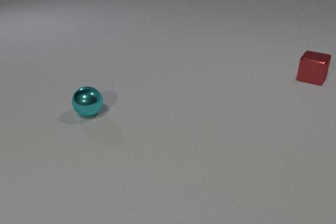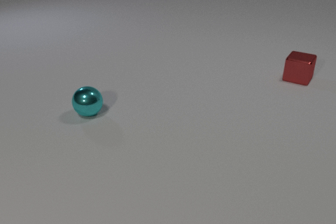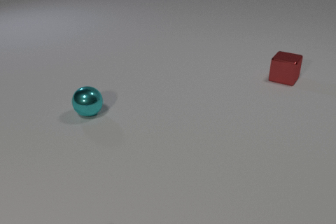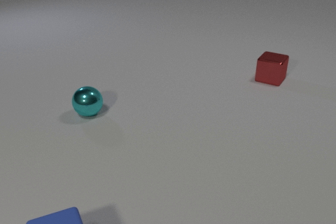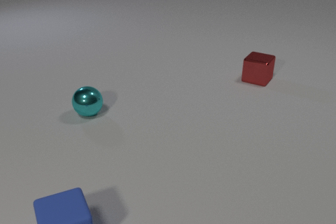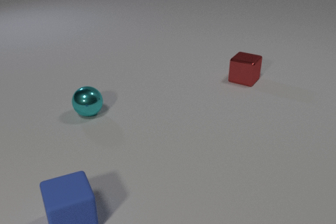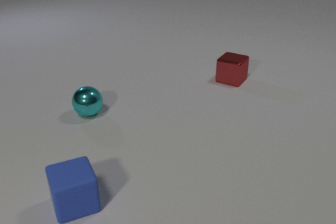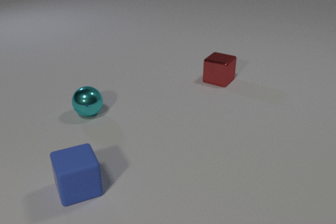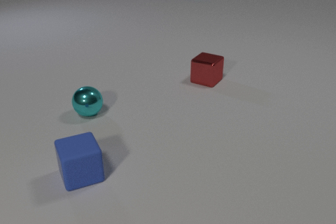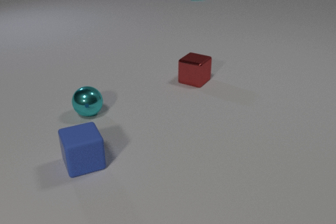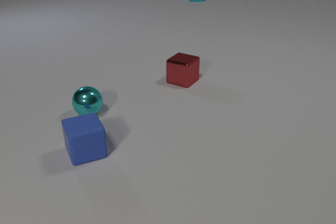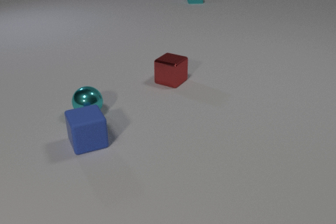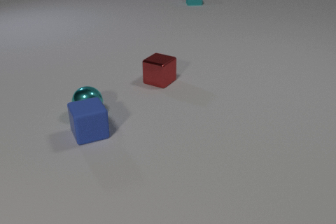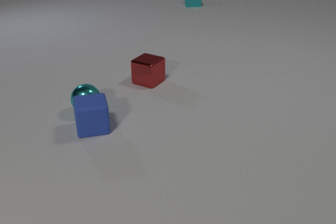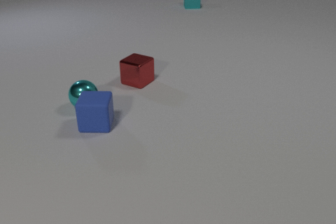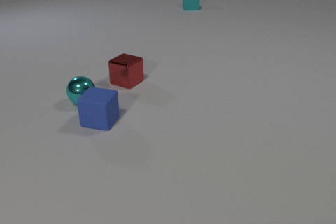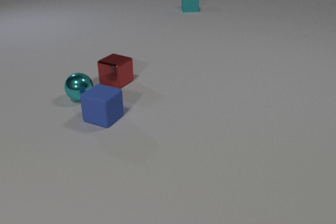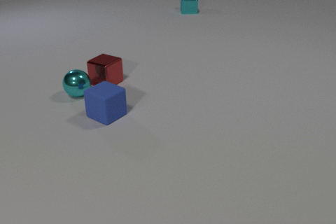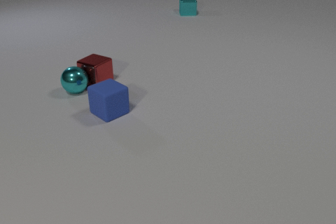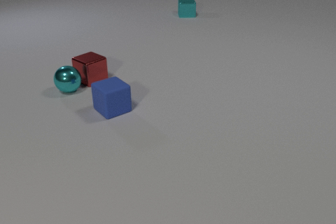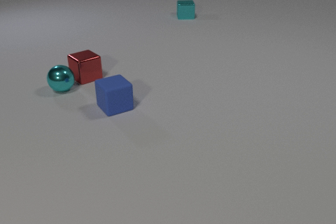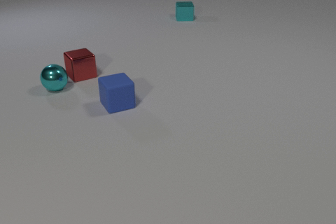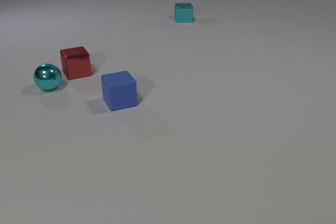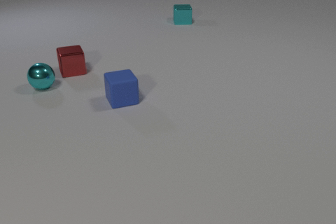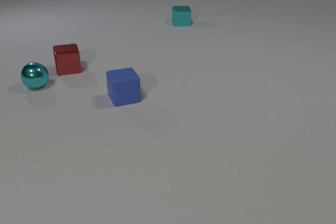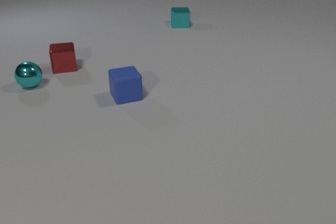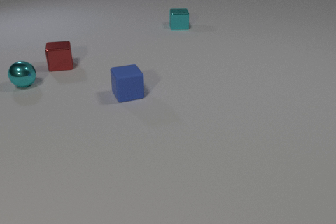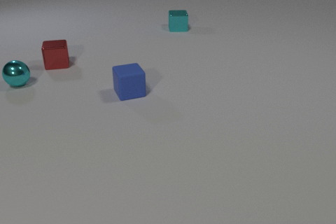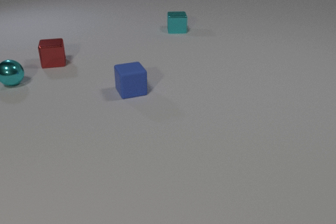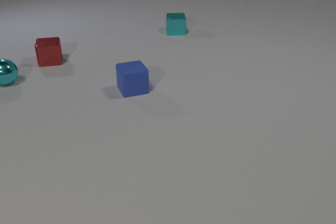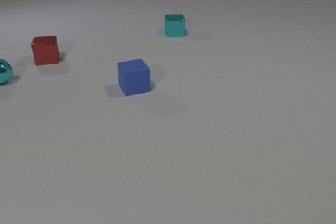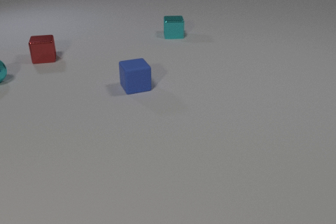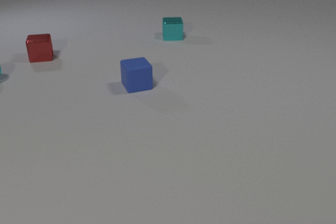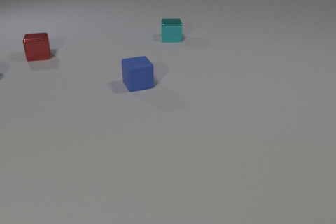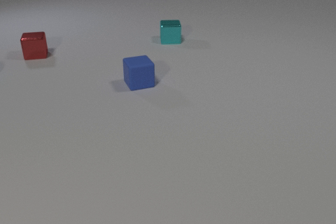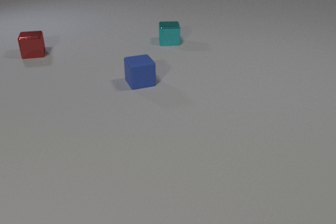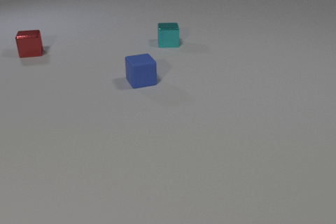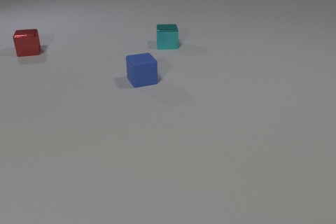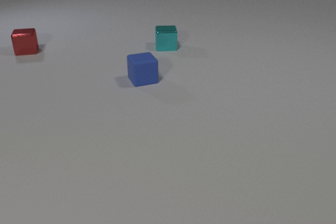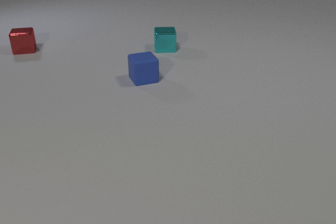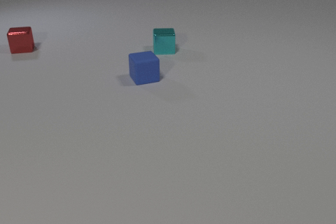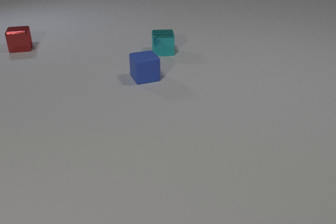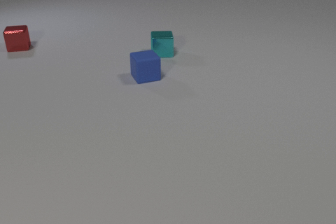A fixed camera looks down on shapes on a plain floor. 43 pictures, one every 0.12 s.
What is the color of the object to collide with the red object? cyan.
How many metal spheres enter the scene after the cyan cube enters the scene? 0.
What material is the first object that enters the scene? rubber.
0.00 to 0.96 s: The blue rubber cube comes in at the bottom edge, slides away from the camera. The cyan metal cube comes in at the top edge. The red metal cube slides to the left.
0.96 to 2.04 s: The blue rubber cube slides away from the camera, spins so that its near face slides to the left, clockwise seen from above. The cyan metal sphere rolls away from the camera. The cyan metal cube slides toward the camera. The red metal cube slides to the left. The blue rubber cube and the cyan metal sphere collide.
2.04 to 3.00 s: The blue rubber cube slides away from the camera and to the right, spins clockwise seen from above by about 30 degrees, its near face sliding to the left. The cyan metal sphere rolls to the left and away from the camera. The cyan metal cube slides toward the camera. The red metal cube slides away from the camera and to the left, spins clockwise seen from above by about 45 degrees, its near face sliding to the left. The cyan metal sphere and the red metal cube collide.
3.00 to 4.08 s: The blue rubber cube slides away from the camera and to the right. The cyan metal sphere rolls to the left and away from the camera, leaves at the left edge. The cyan metal cube slides toward the camera. The red metal cube slides away from the camera and to the left.
4.08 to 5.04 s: The blue rubber cube slides away from the camera and to the right. The cyan metal cube slides toward the camera. The red metal cube slides away from the camera and to the left.
